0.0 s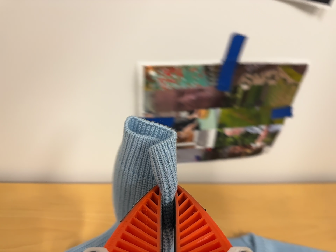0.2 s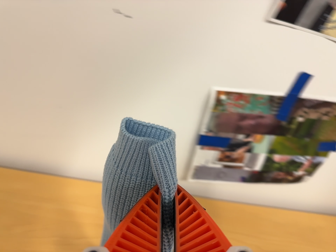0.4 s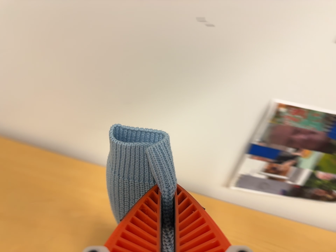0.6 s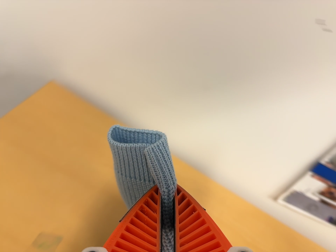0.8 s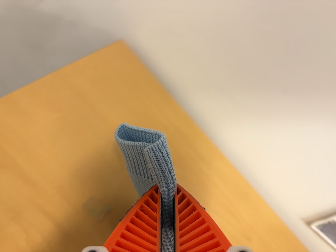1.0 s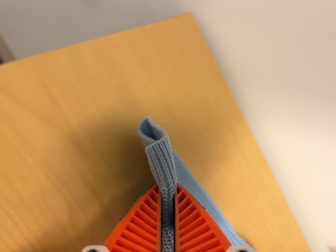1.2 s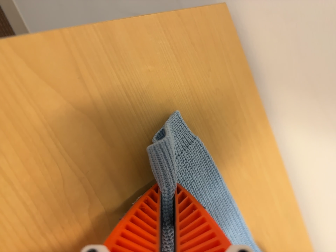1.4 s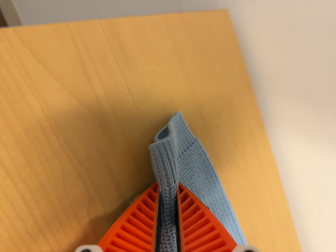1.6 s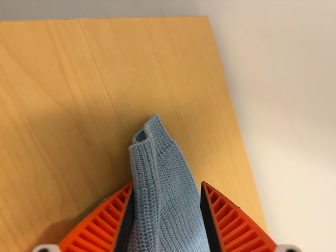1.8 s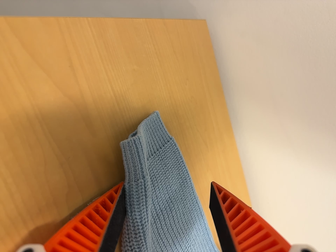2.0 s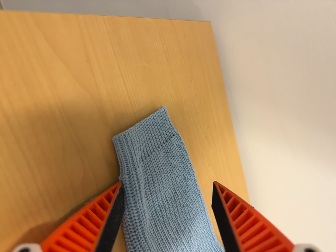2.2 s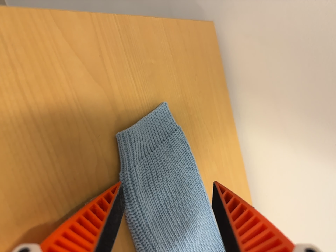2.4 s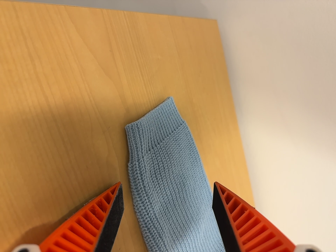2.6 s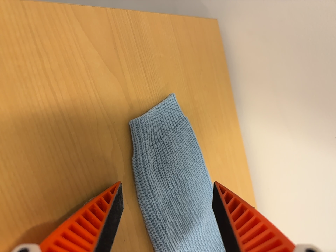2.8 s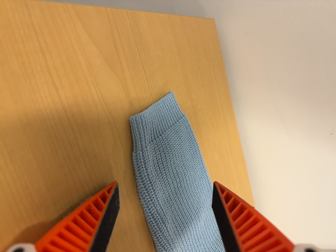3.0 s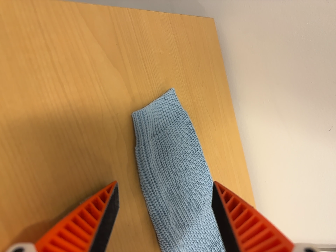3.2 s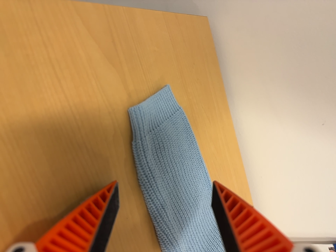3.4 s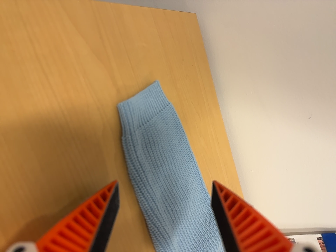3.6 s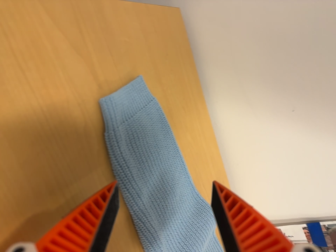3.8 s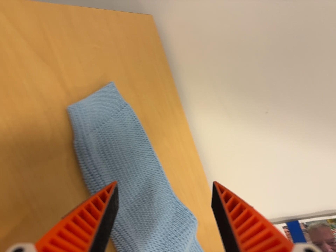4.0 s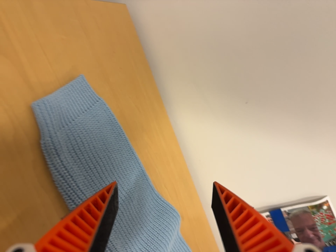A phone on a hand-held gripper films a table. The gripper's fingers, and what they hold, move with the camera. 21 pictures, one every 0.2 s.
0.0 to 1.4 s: The camera pans to its left by about 10 degrees. It travels to its left, about 40 cm, so close, fixed things drift to the right. It rolls about its line of sight by about 65 degrees, and the scene rotates clockwise.
1.4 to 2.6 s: The camera travels backward, about 7 cm, so what stands in front gets smaller.
2.6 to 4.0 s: The camera pans to its right by about 15 degrees. It rolls about its line of sight by about 10 degrees, and the scene rotates counterclockwise.
The film runs backward here.
